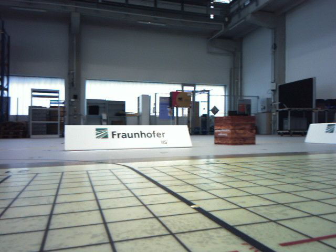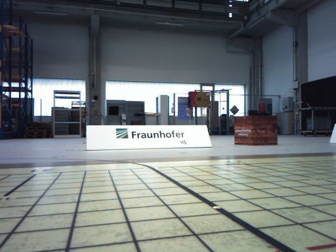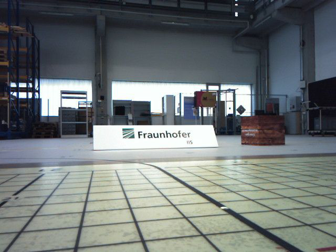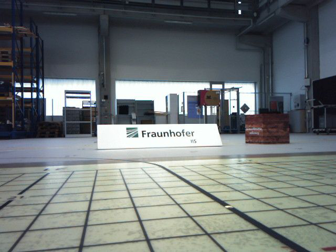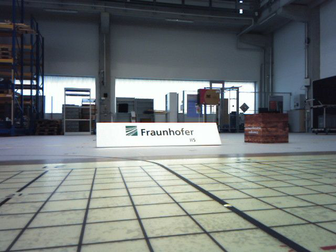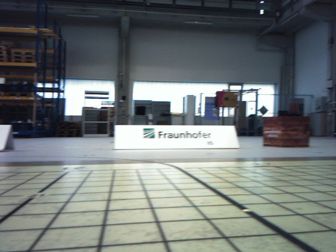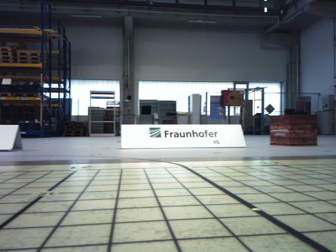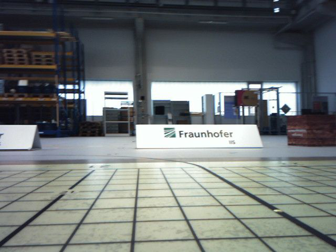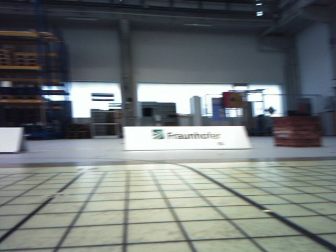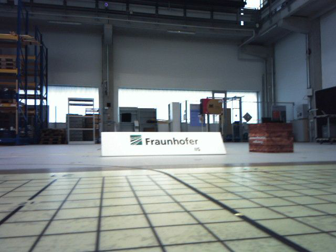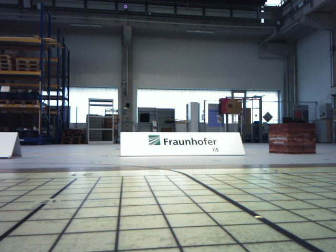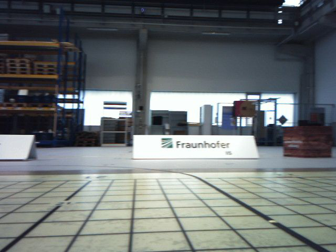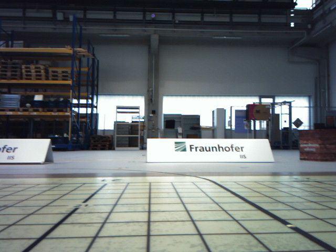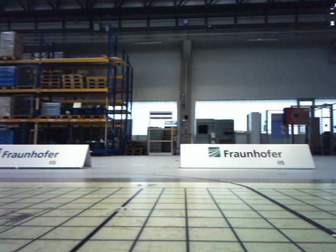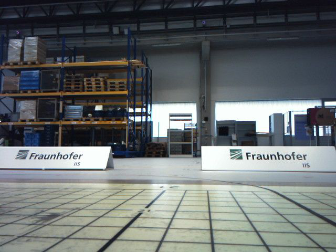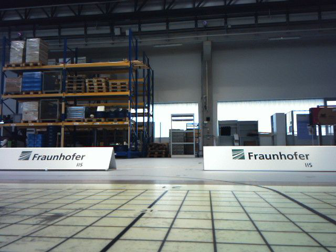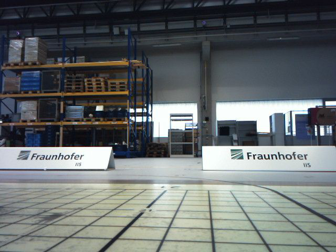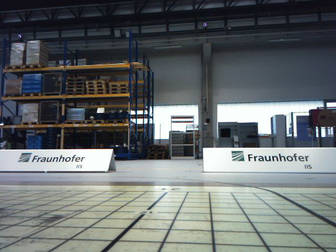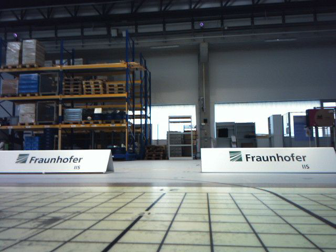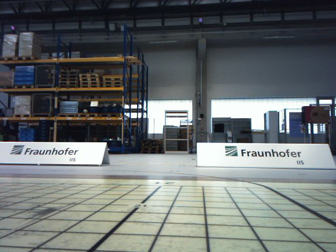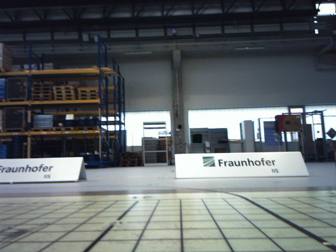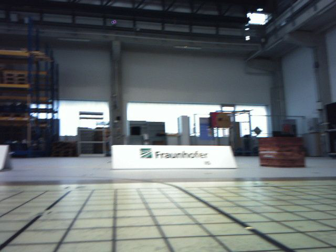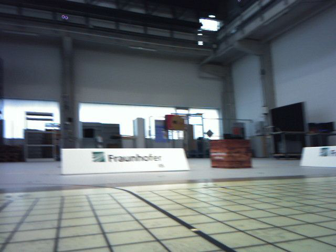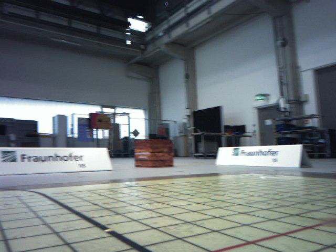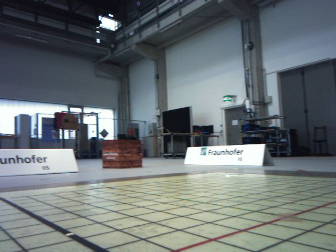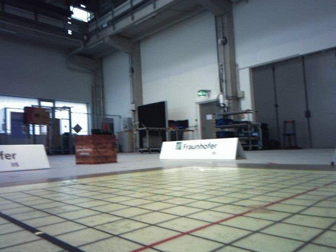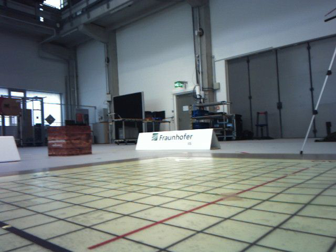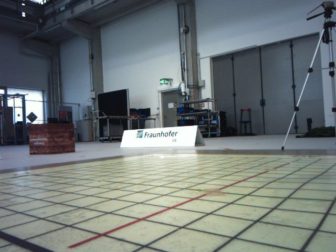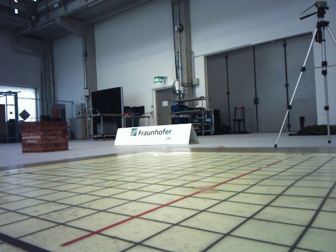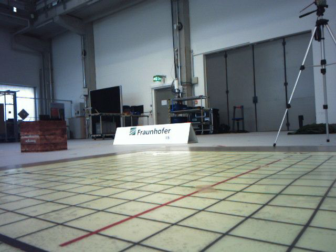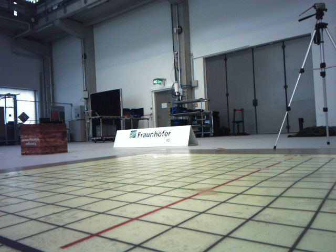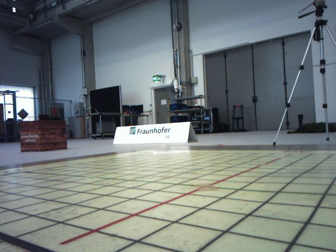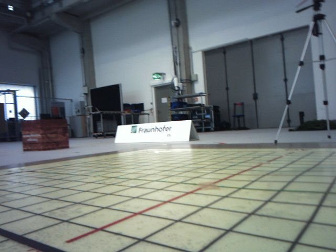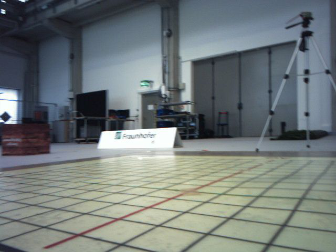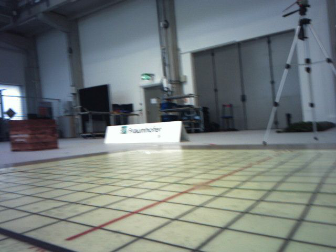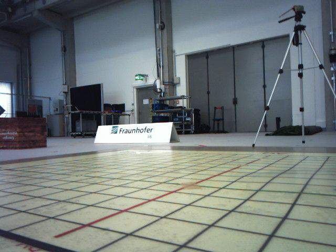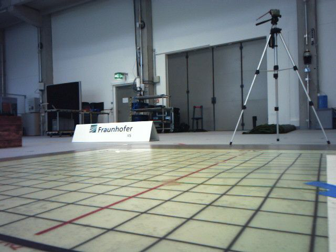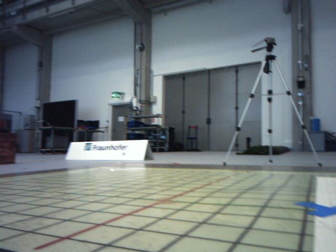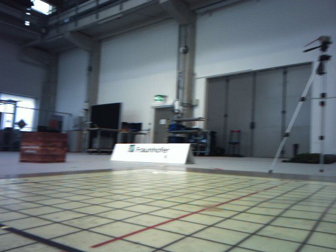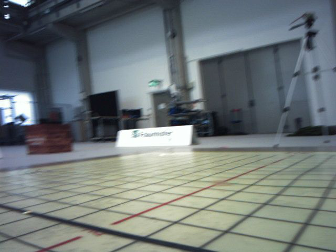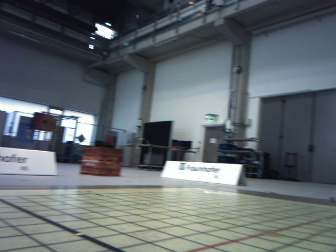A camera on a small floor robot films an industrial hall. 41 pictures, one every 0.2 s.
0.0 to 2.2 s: The camera pans to its left, which is counterclockwise from overhead, by about 10 degrees.
2.2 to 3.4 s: The camera pans to its left, which is counterclockwise from overhead, by about 15 degrees.
3.4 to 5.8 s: The scene slides to the left, as the camera pans about 60 degrees to its right.
5.8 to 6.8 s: The camera shifts only a little, or ends up much as it began.
6.8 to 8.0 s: The camera travels backward, about 0.1 m, so what stands in front gets smaller.
The film runs backward here.
